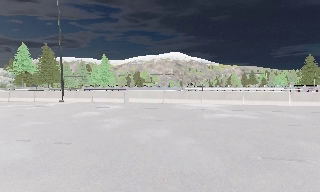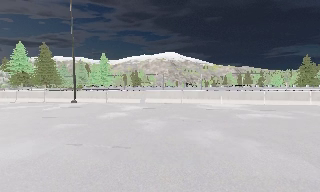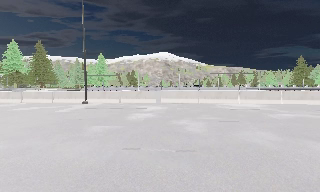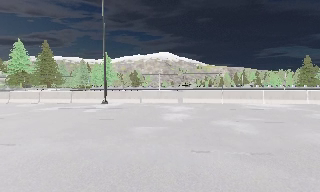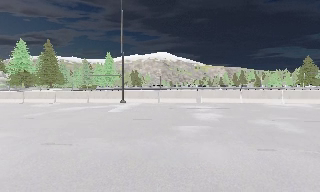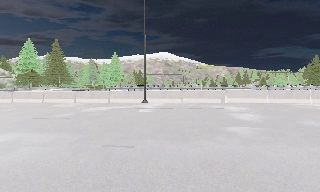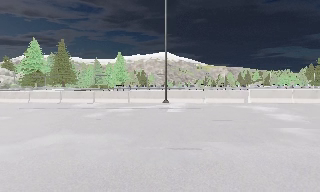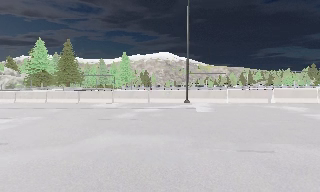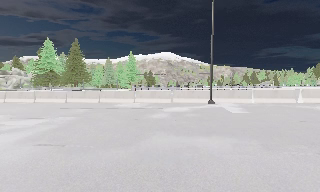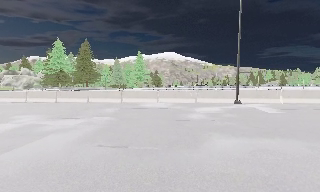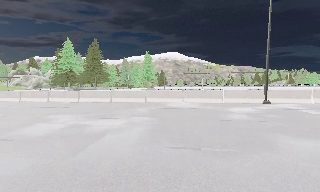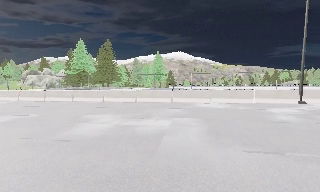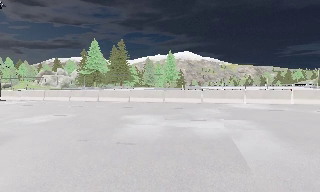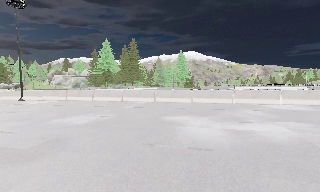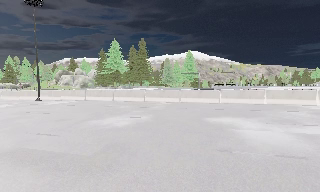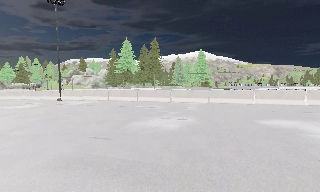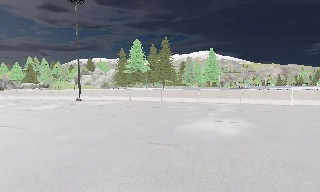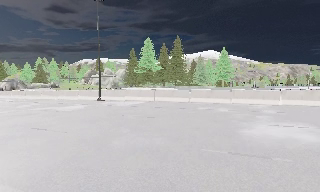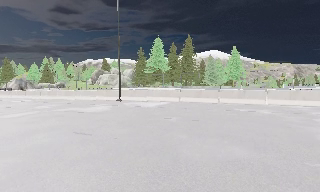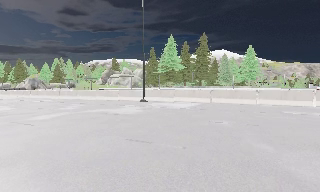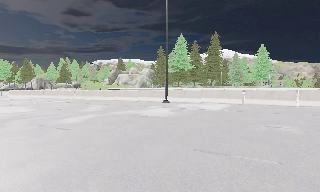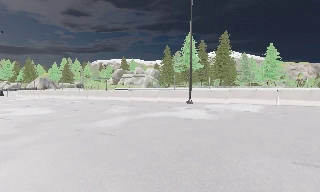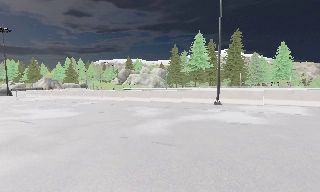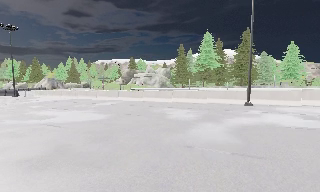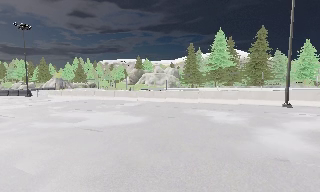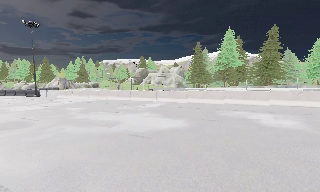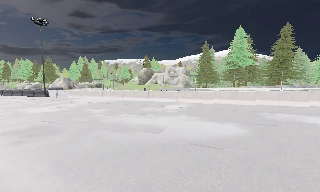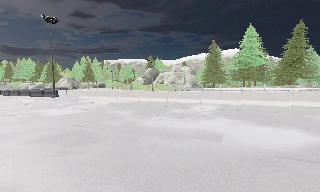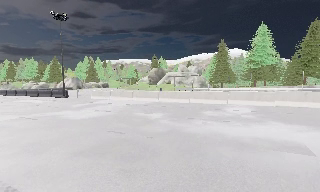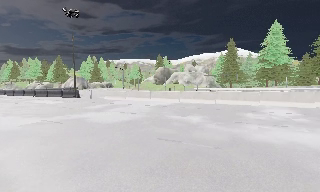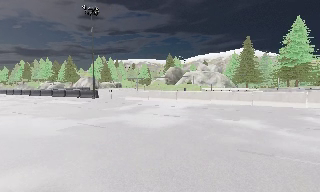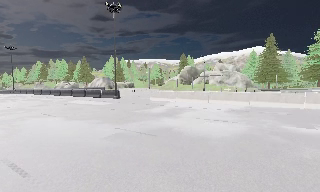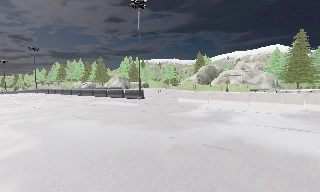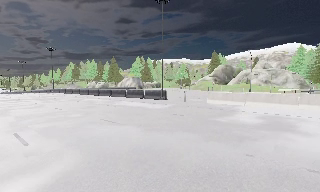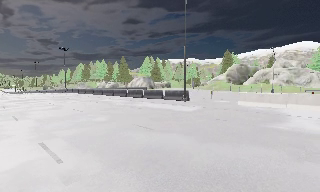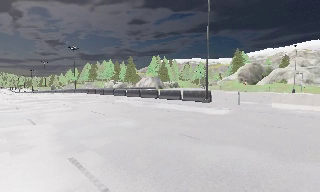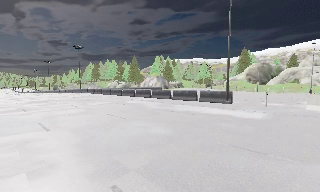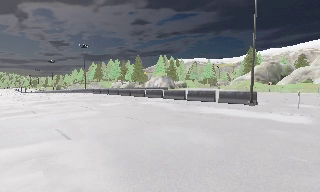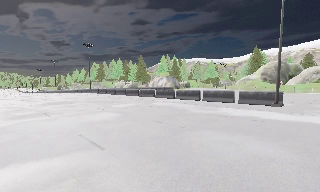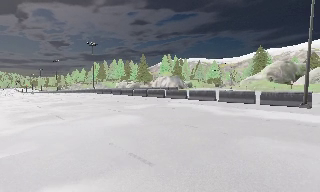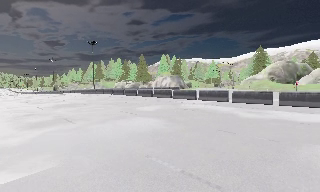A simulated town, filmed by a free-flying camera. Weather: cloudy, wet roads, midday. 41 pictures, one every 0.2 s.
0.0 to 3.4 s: The camera travels to its left, about 35 m, so close, fixed things drift to the right.
3.4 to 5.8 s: The camera travels to its left and forward, about 25 m, so close, fixed things drift to the right.
5.8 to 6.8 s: The scene slides to the right, as the camera pans about 15 degrees to its left. It travels to its left and forward, about 11 m, so close, fixed things drift to the right.
6.8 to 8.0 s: The camera travels to its left and forward, about 11 m, so close, fixed things drift to the right.
The film runs backward here.
